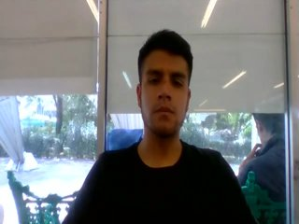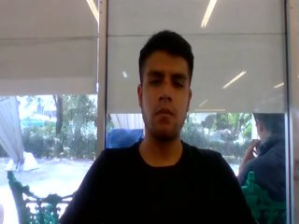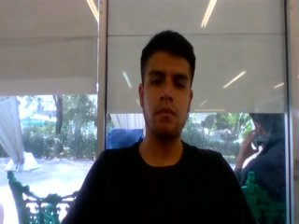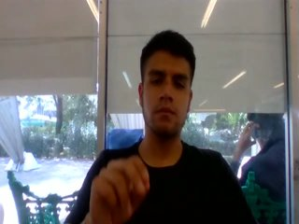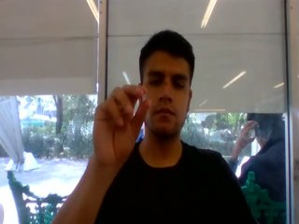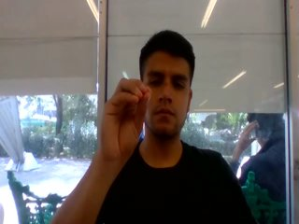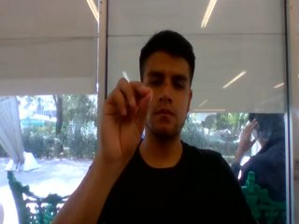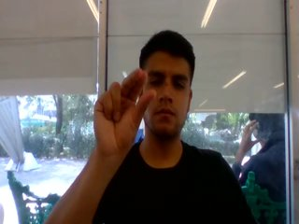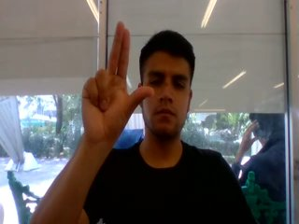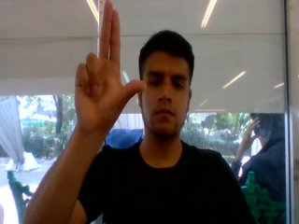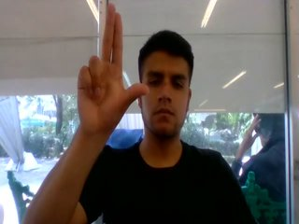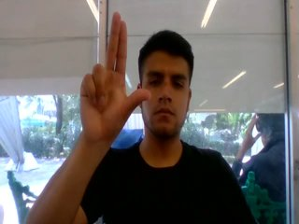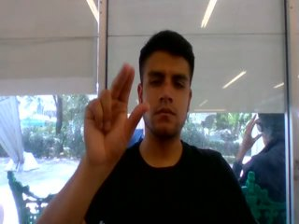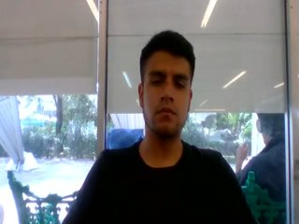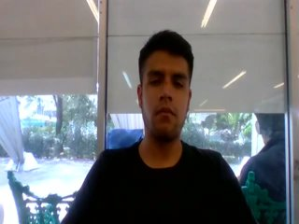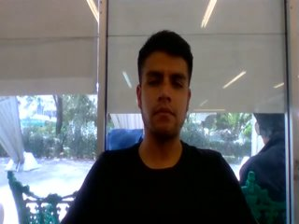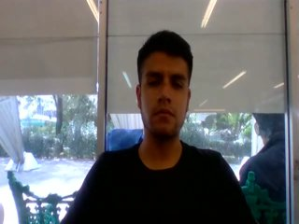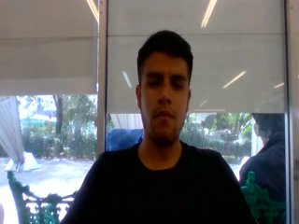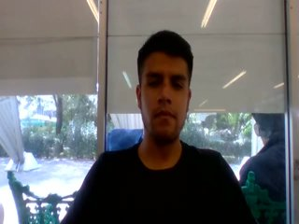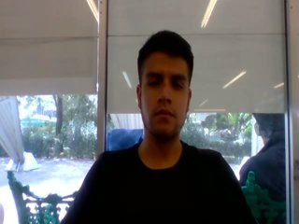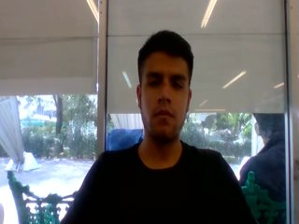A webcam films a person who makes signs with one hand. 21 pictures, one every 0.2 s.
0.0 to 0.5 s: Pointing with two fingers.
0.6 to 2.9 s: Zoom in.
3.0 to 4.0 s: Pointing with one finger.
